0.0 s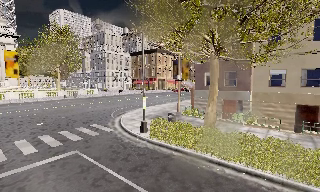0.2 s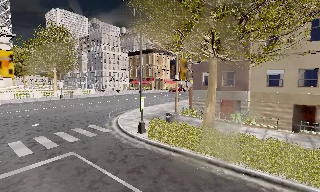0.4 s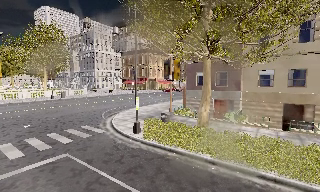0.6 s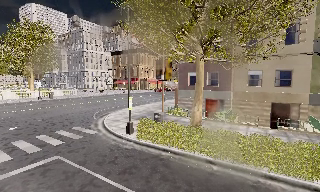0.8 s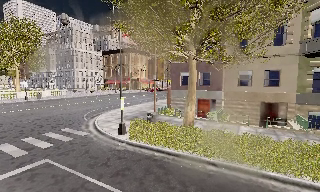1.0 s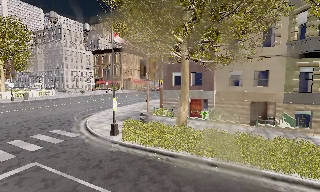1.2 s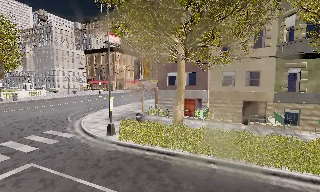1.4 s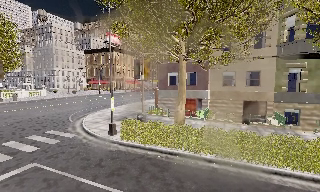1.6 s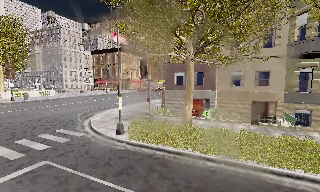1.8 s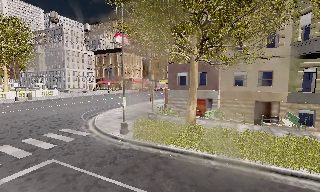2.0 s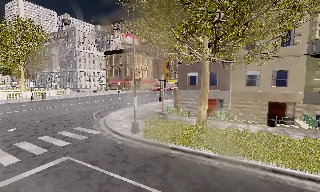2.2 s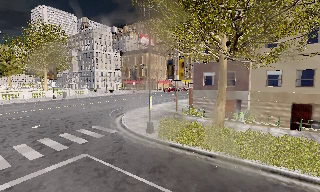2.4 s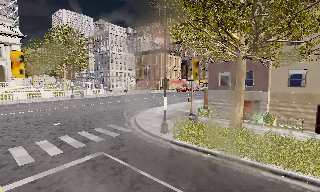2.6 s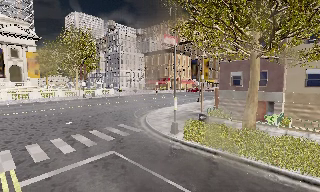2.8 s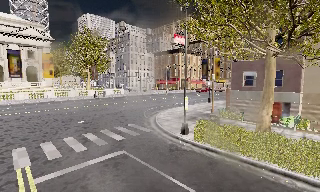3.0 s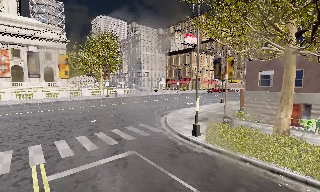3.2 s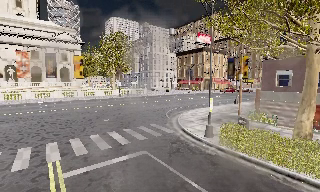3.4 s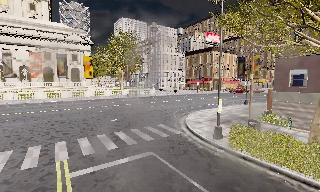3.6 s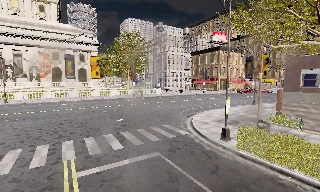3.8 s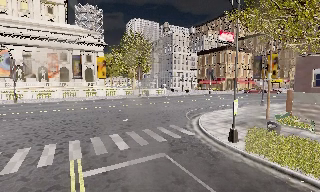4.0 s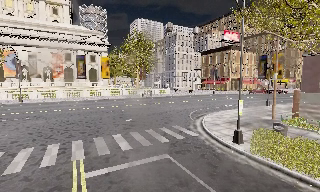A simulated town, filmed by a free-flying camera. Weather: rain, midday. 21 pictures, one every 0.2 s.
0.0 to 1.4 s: The scene slides to the left, as the camera pans about 15 degrees to its right. It travels to its left, about 0.5 m.
1.4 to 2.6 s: The scene slides to the right, as the camera pans about 20 degrees to its left. It travels to its left, about 0.5 m, so close, fixed things drift to the right.
2.6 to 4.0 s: The camera swings to its left by about 20 degrees, and the scene slides to the right. It travels forward, about 0.5 m, so what stands in front looms larger.
The film runs forward here.
